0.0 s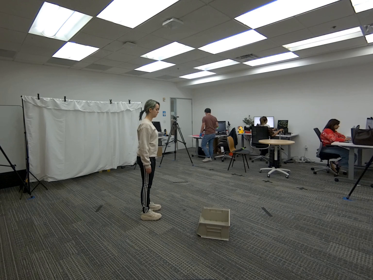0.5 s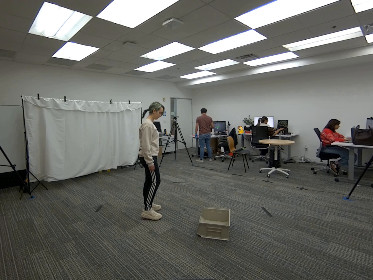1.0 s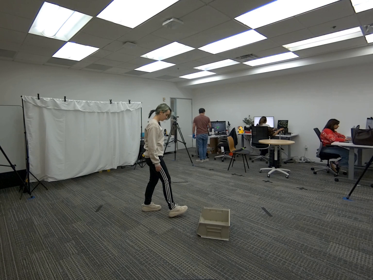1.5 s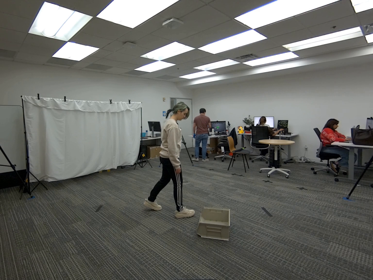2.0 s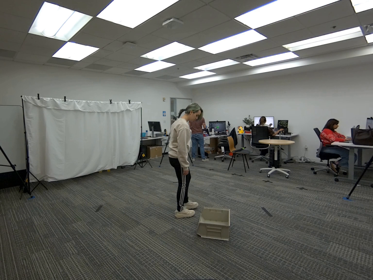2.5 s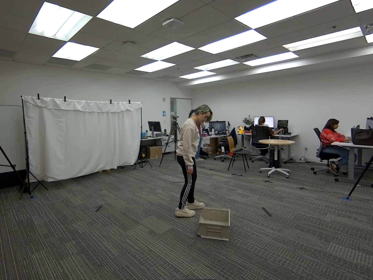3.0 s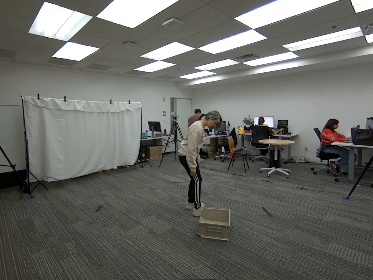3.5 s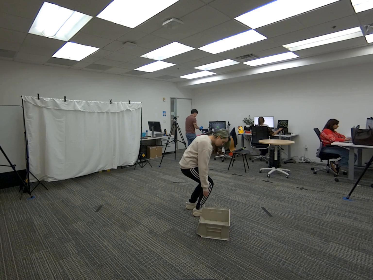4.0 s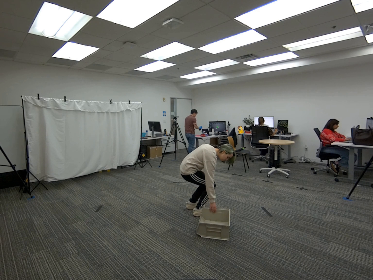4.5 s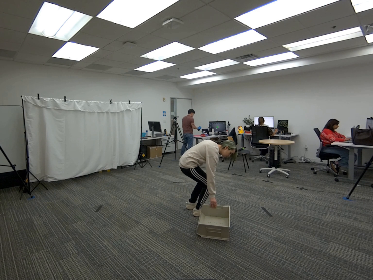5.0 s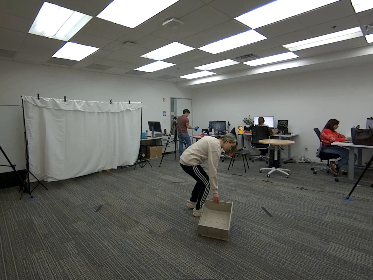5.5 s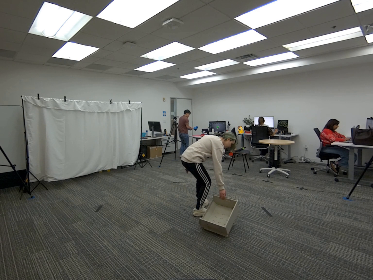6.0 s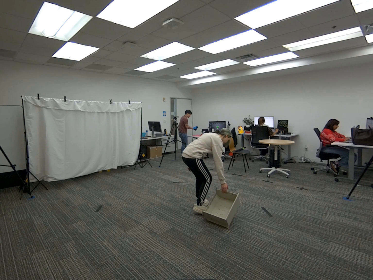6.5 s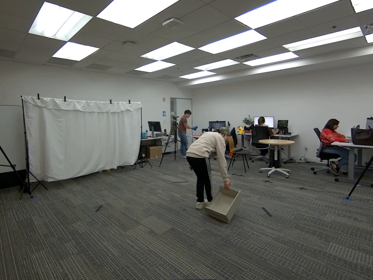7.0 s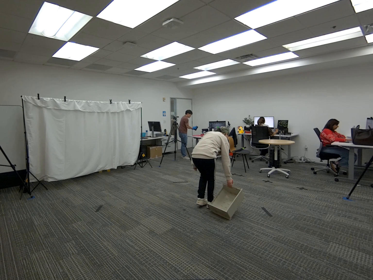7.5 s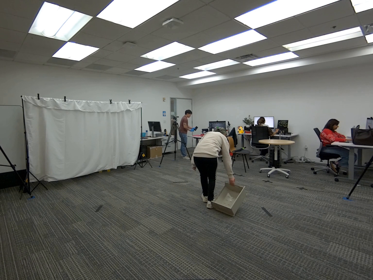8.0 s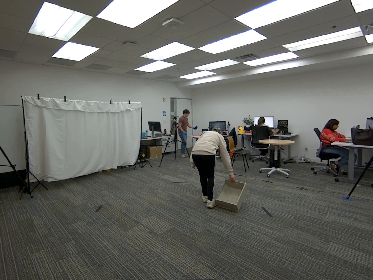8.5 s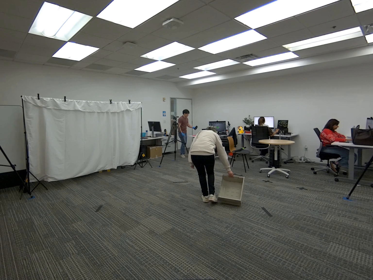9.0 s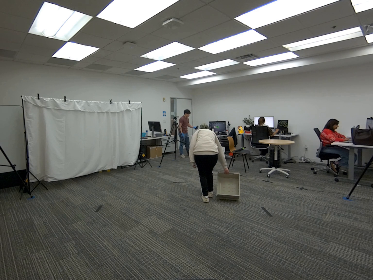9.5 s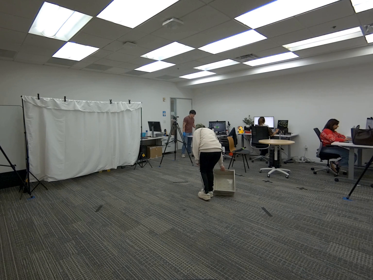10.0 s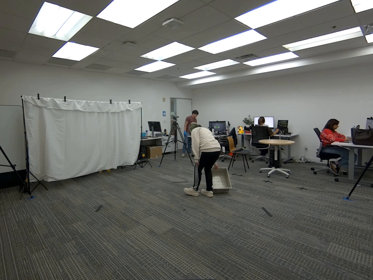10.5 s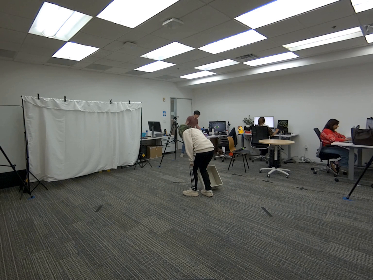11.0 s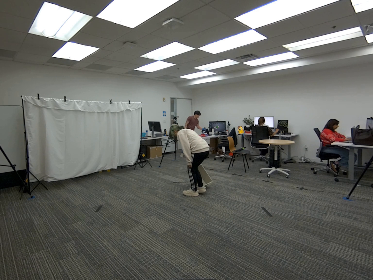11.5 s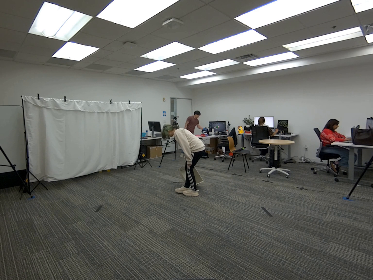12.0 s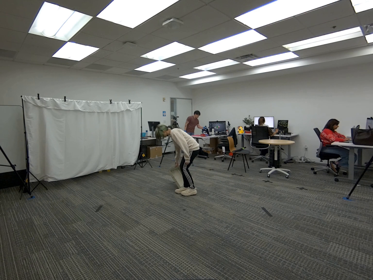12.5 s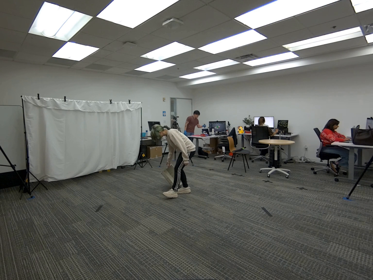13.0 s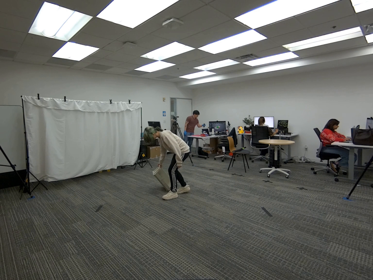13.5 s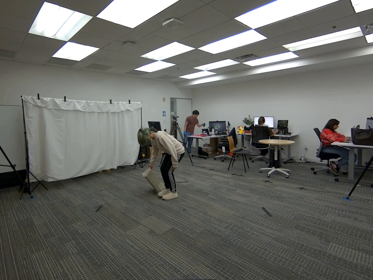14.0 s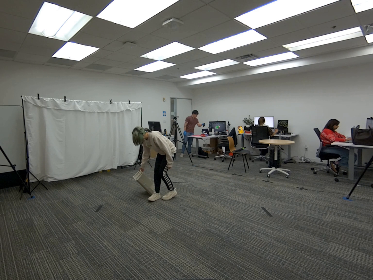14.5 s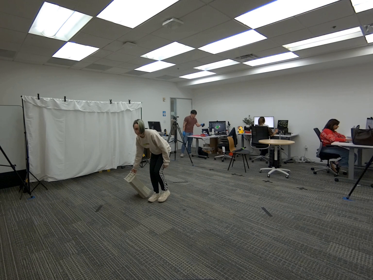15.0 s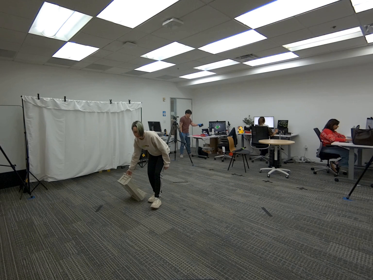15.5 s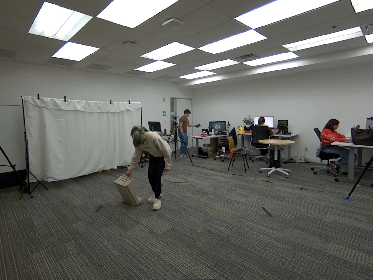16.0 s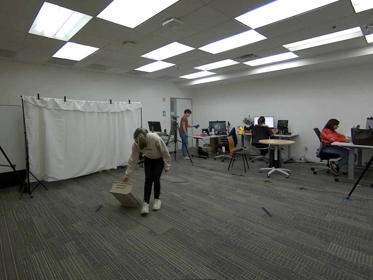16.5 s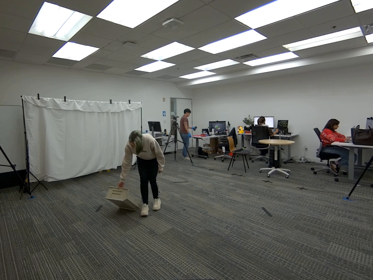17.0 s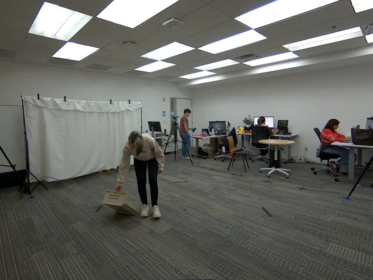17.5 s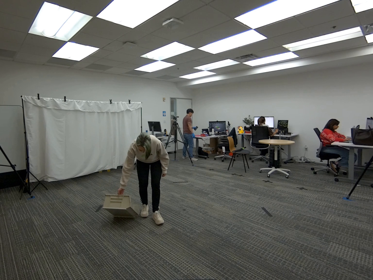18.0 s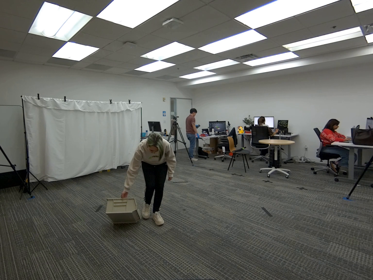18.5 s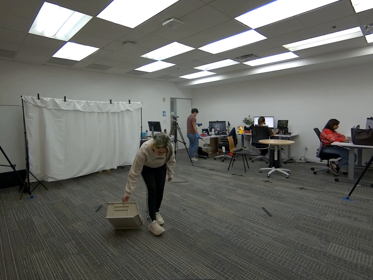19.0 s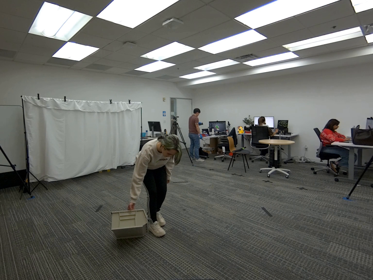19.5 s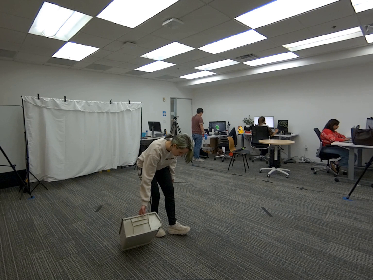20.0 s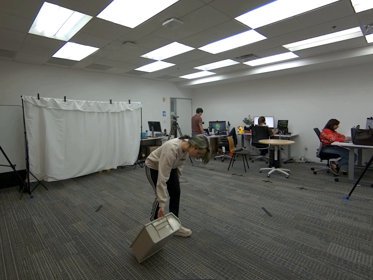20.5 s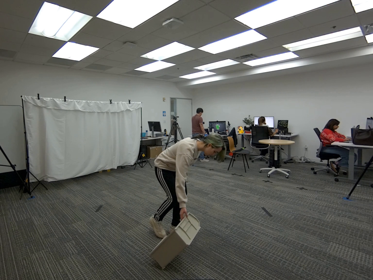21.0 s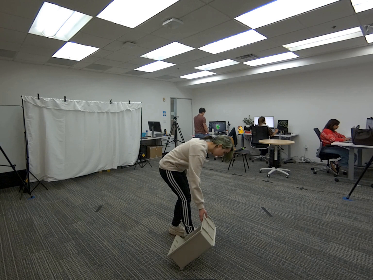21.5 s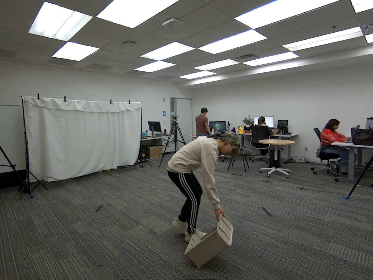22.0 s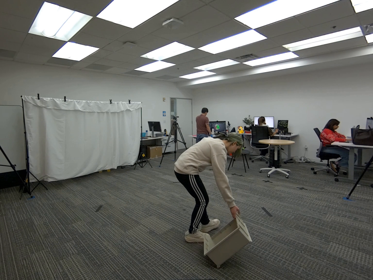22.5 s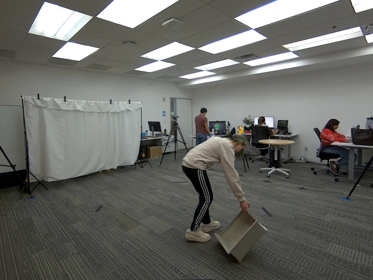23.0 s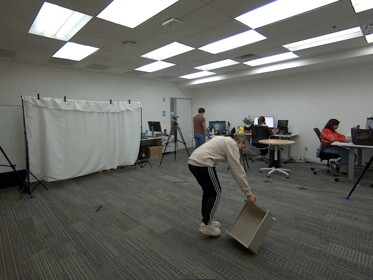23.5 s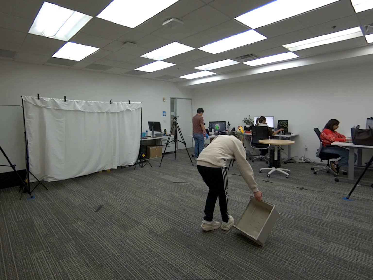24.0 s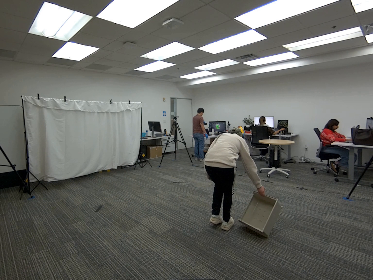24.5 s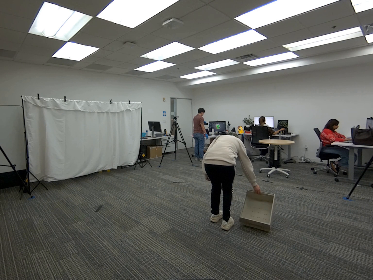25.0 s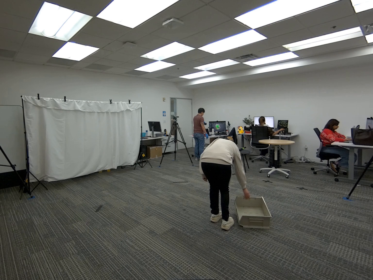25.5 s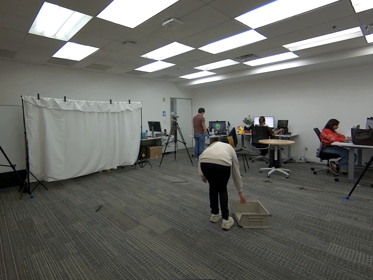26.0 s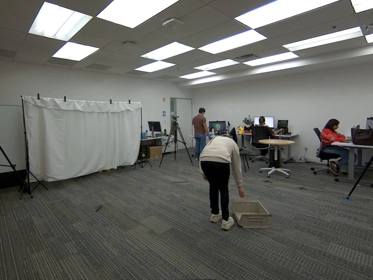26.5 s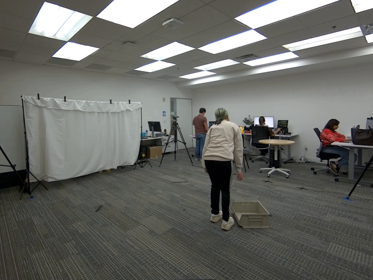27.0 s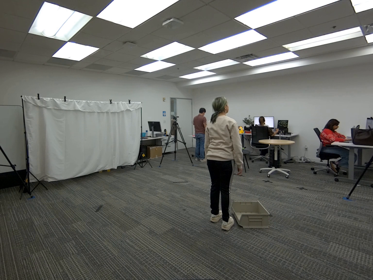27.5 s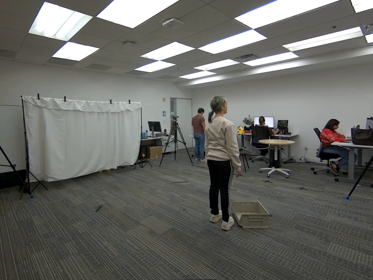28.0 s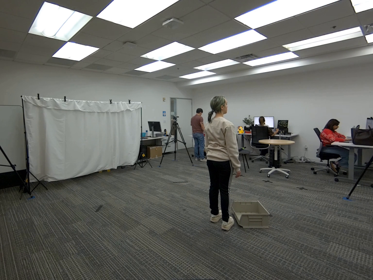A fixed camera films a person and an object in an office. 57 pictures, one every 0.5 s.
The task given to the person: Walk over to the beige bin on the ground and drag the bin within the bounding area.
